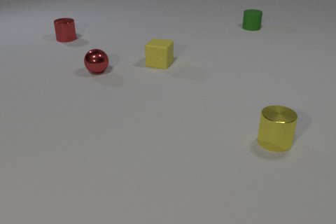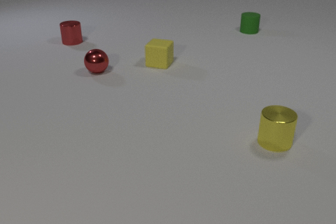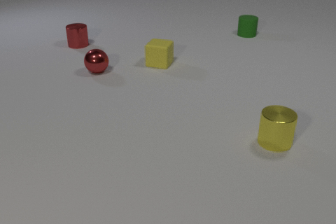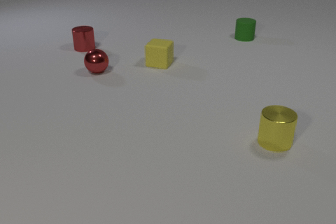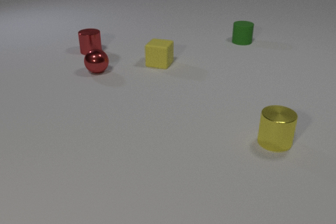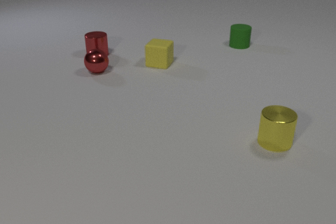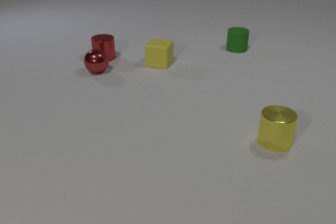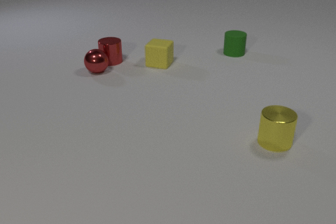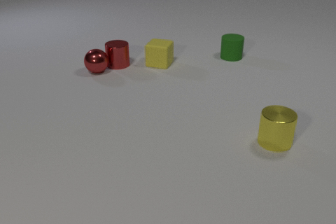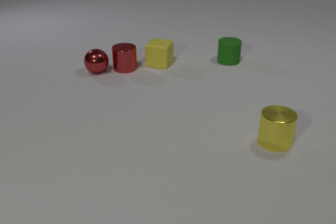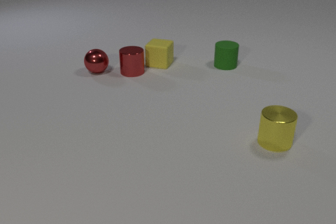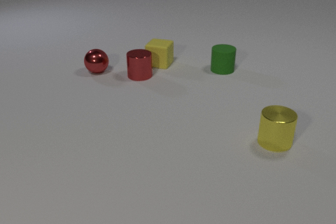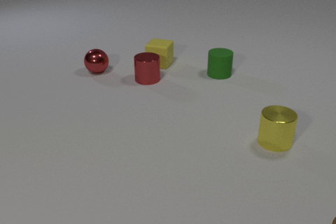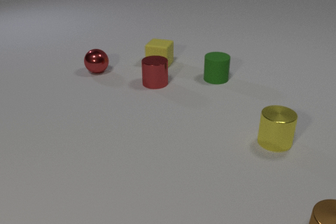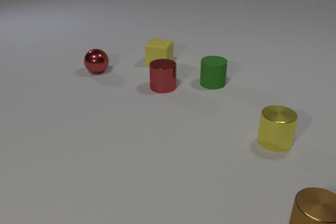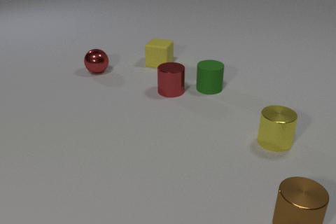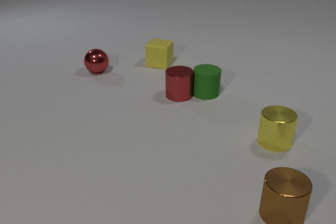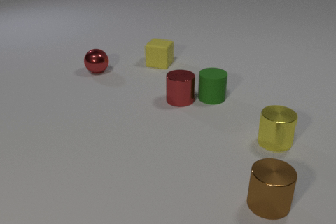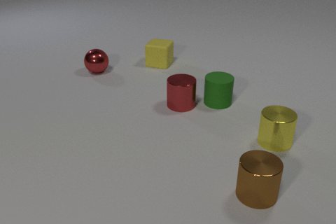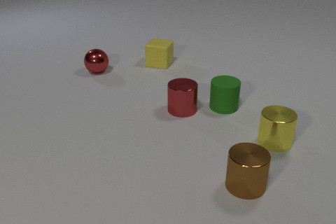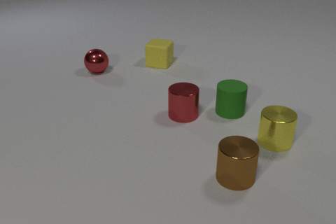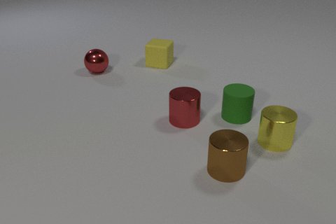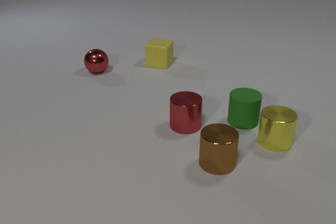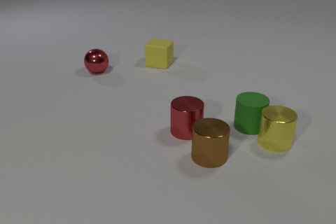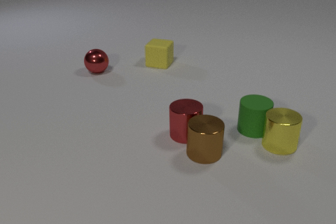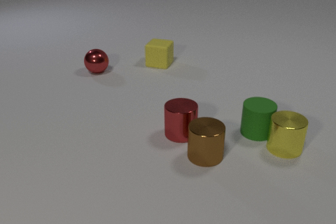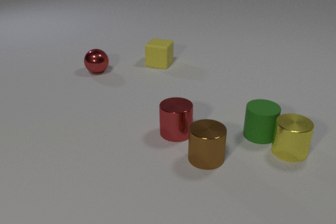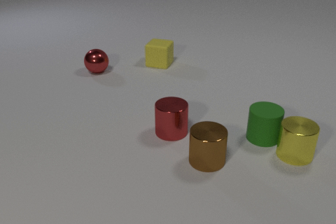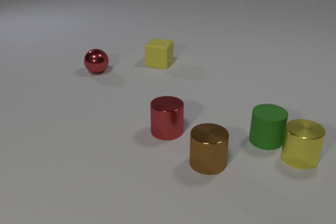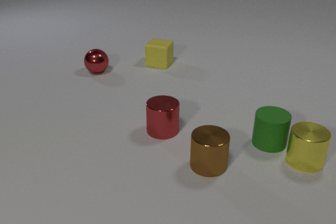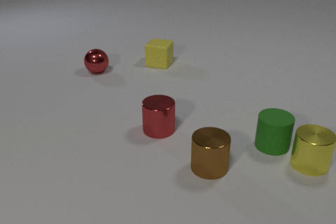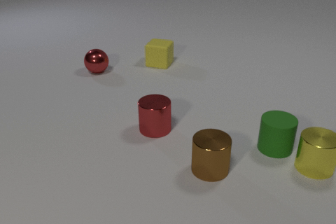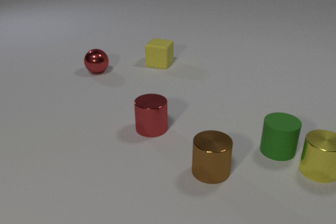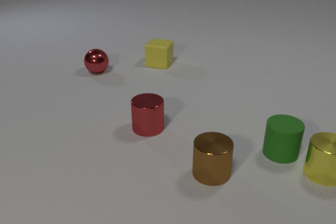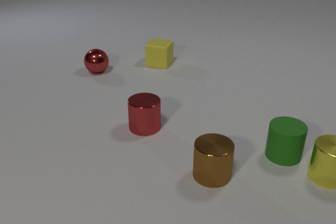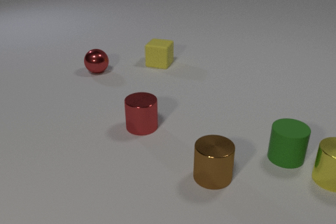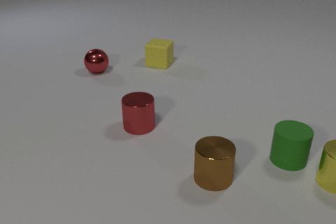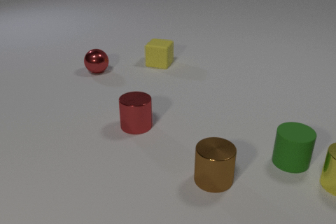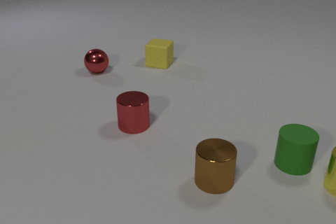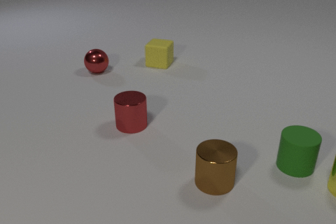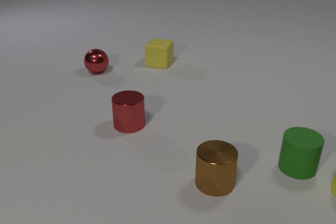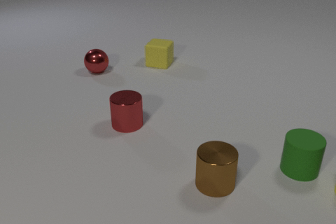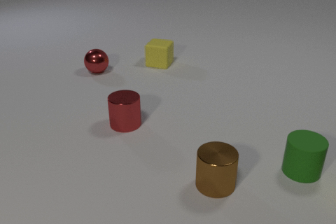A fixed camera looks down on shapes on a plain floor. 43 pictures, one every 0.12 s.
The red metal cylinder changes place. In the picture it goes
toward the camera.
The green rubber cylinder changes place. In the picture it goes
toward the camera.
0.00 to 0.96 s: The red metal cylinder slides toward the camera and to the right. The green rubber cylinder slides toward the camera.
0.96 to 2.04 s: The red metal cylinder slides toward the camera and to the right. The green rubber cylinder slides toward the camera. The brown metal cylinder comes in at the bottom edge, slides to the left and away from the camera. The red metal cylinder and the green rubber cylinder collide.
2.04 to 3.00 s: The red metal cylinder slides toward the camera. The green rubber cylinder slides toward the camera and to the right. The brown metal cylinder slides to the left and away from the camera. The yellow metal cylinder slides to the right and toward the camera. The green rubber cylinder and the yellow metal cylinder collide. The red metal cylinder and the brown metal cylinder collide.
3.00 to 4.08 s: The red metal cylinder slides to the left. The green rubber cylinder slides toward the camera and to the right. The brown metal cylinder slides toward the camera. The yellow metal cylinder slides to the right and toward the camera.
4.08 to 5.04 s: The red metal cylinder slides to the left and away from the camera. The green rubber cylinder slides toward the camera and to the right. The brown metal cylinder slides toward the camera. The yellow metal cylinder slides to the right and toward the camera, leaves at the right edge.
Are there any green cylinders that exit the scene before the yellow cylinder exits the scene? no.
How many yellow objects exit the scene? 1.
How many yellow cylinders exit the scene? 1.
